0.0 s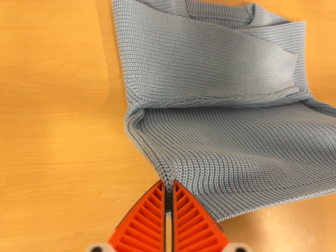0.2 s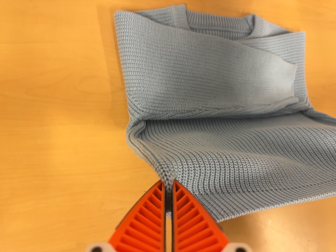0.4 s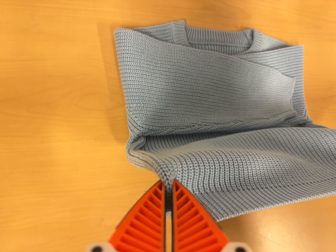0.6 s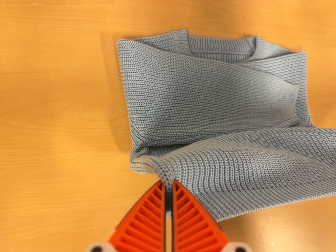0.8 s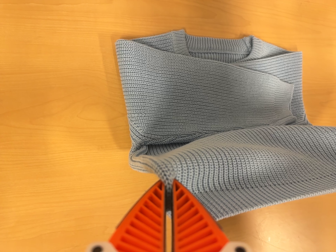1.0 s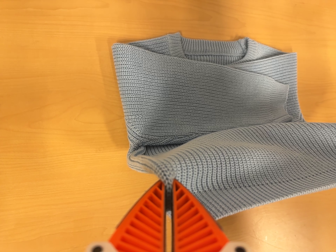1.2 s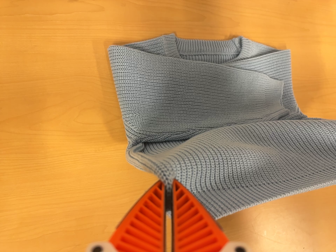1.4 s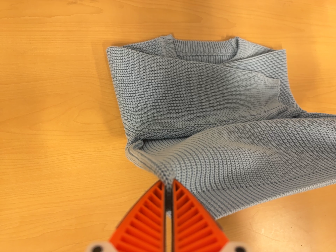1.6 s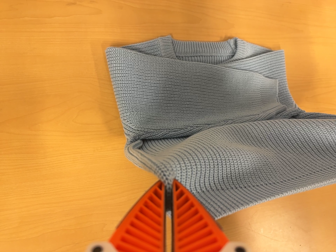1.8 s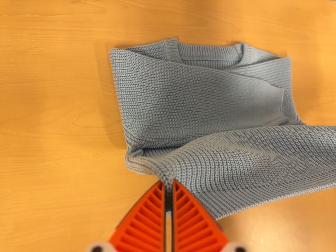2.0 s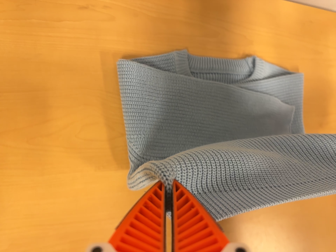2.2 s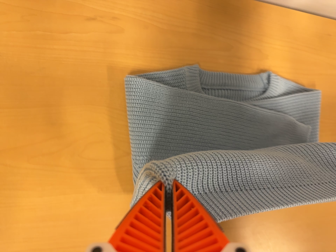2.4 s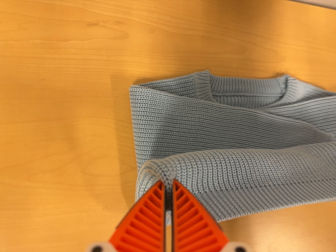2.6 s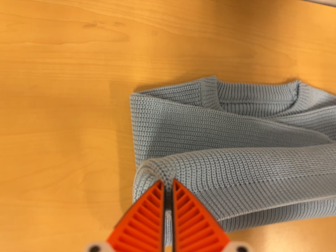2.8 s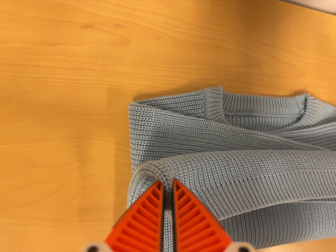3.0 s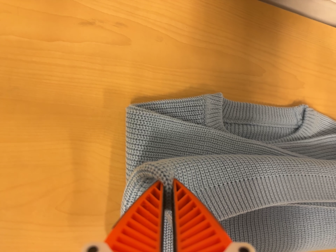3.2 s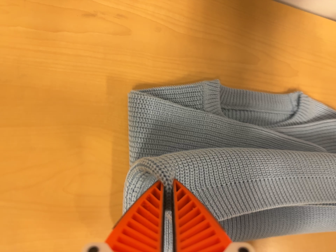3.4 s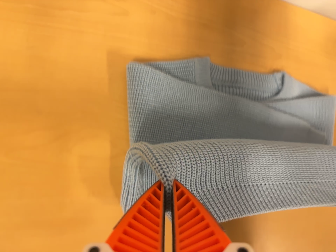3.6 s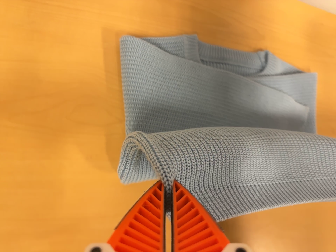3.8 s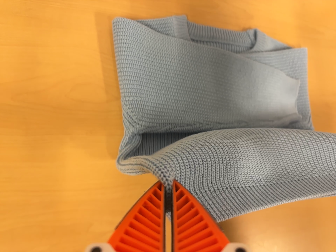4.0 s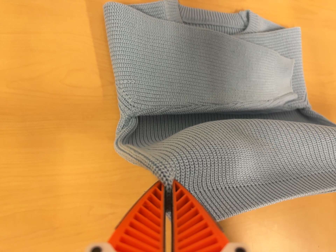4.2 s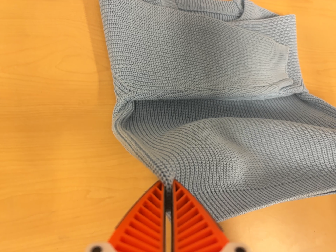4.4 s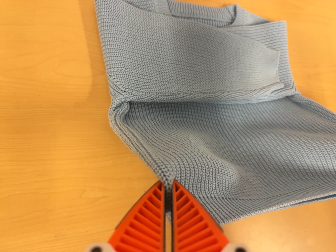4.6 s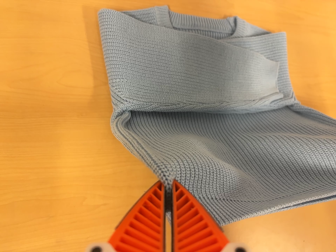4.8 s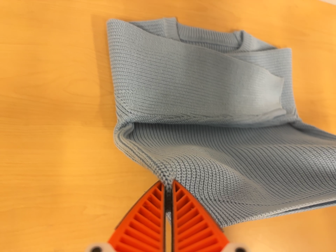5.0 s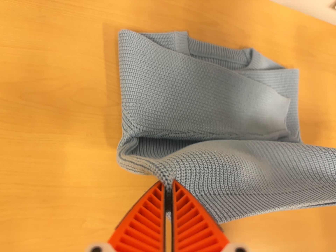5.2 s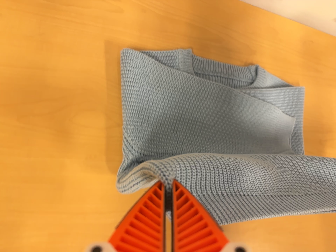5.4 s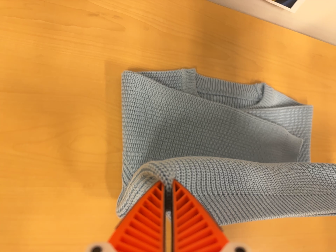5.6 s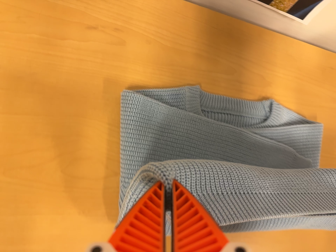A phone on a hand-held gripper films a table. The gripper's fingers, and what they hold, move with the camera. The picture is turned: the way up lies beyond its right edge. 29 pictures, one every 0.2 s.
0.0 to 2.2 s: The camera travels toward the top of its view, about 10 cm, so close, fixed things drift downward.
2.2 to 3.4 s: The camera travels forward, about 5 cm, so what stands in front looms larger.
3.4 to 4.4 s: The camera travels toward the bottom of its view and backward, about 16 cm, so close, fixed things drift upward. It rolls about its line of sight by about 10 degrees, and the scene rotates counterclockwise.
4.4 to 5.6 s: The camera travels toward the top of its view, about 16 cm, so close, fixed things drift downward. It rolls about its line of sight by about 10 degrees, and the scene rotates clockwise.
The film runs forward here.
